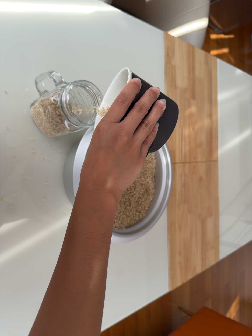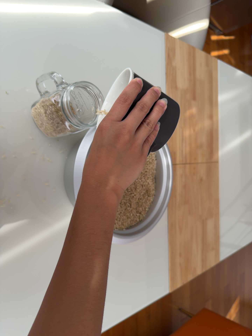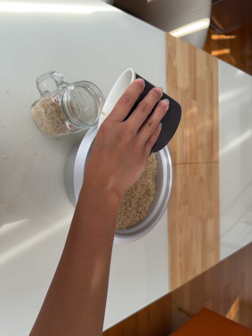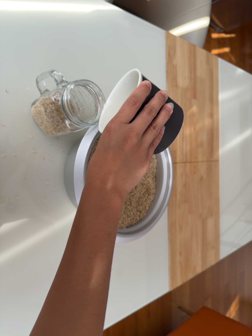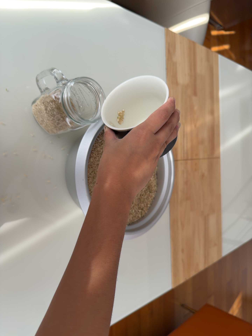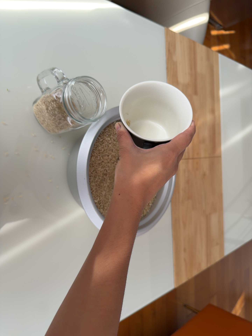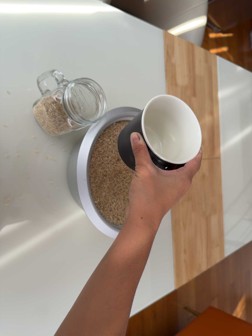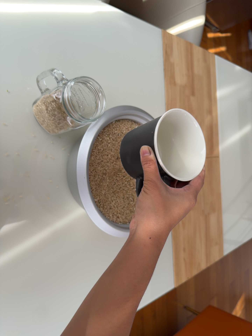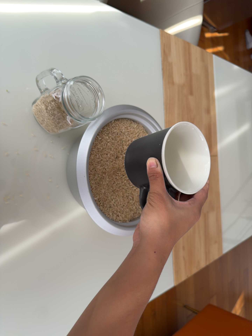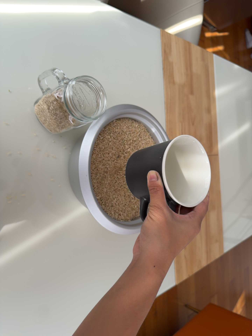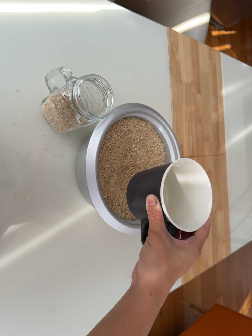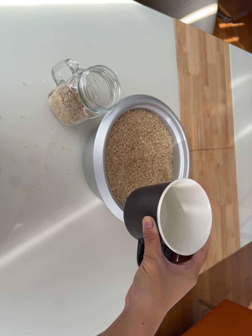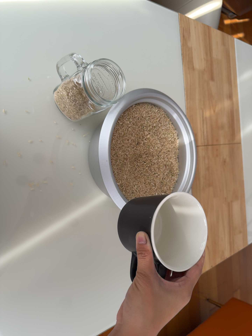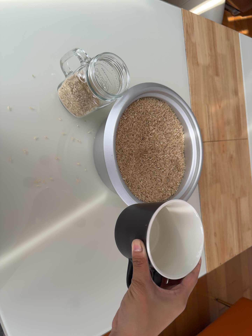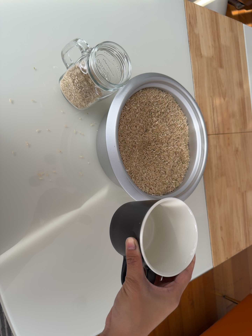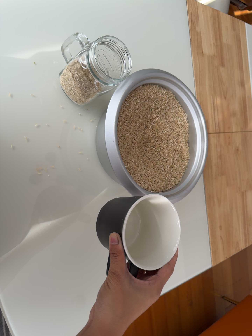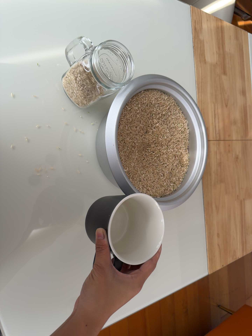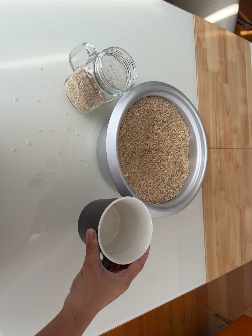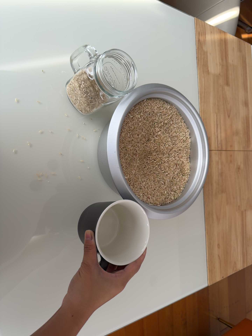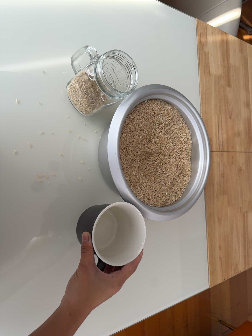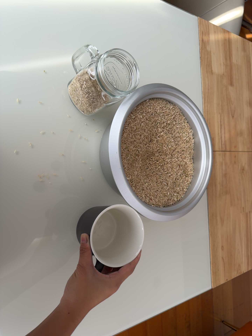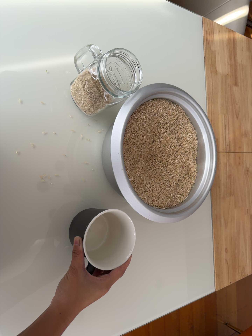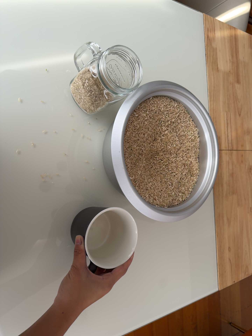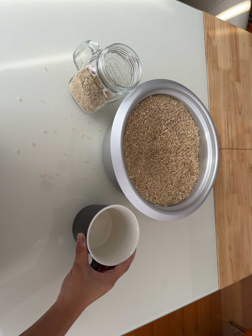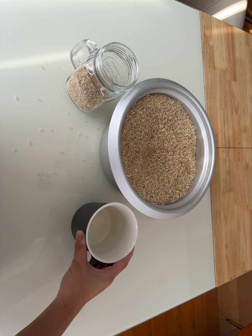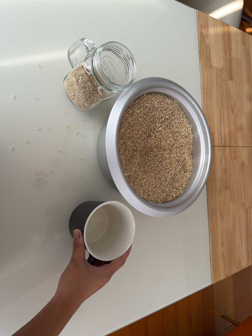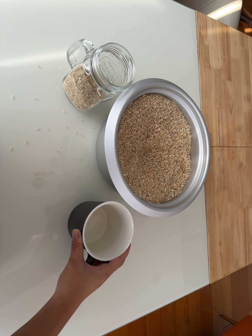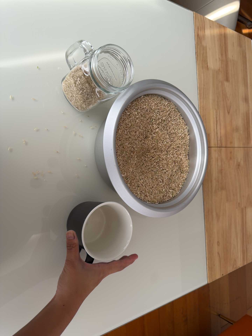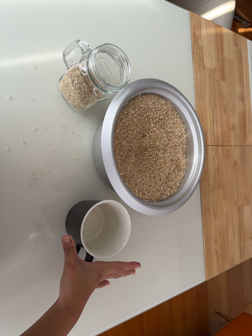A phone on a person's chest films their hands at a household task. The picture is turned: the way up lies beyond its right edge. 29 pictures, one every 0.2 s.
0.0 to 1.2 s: The camera keeps its place and its aim.
1.2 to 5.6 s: The camera travels toward the bottom of its view, about 6 cm, so close, fixed things drift upward.
The film runs forward here.
